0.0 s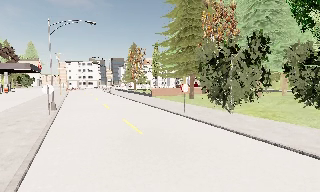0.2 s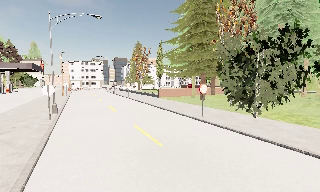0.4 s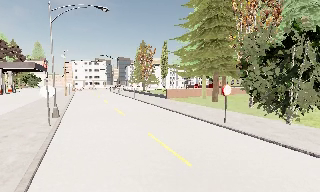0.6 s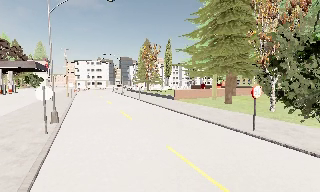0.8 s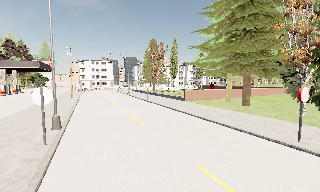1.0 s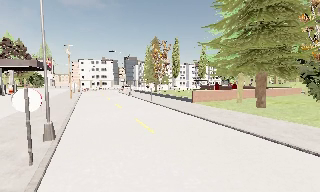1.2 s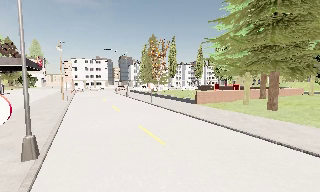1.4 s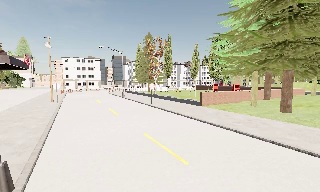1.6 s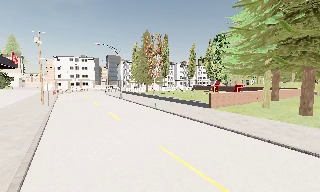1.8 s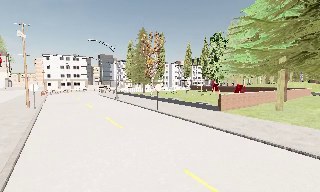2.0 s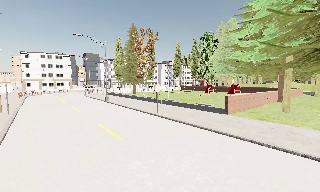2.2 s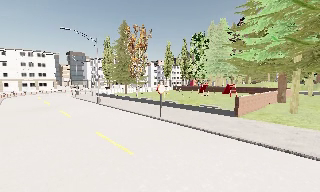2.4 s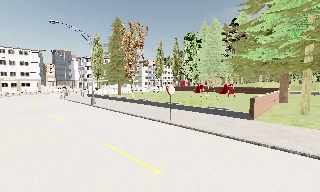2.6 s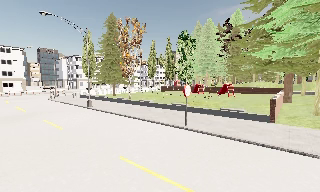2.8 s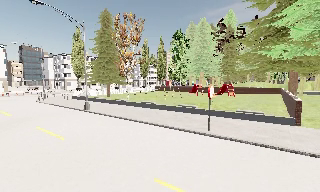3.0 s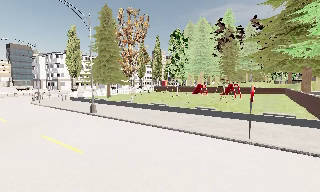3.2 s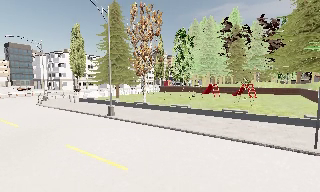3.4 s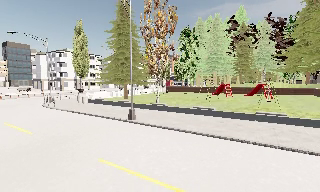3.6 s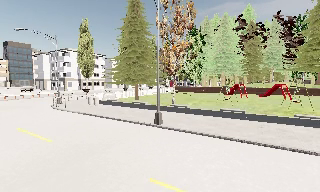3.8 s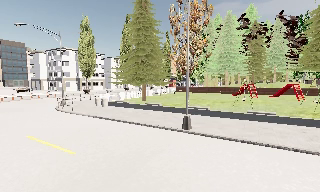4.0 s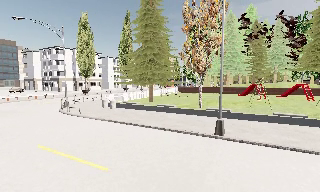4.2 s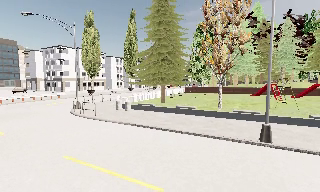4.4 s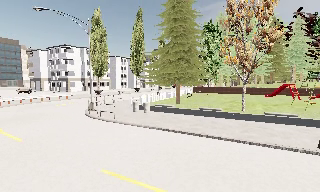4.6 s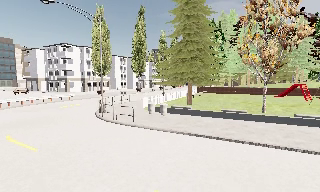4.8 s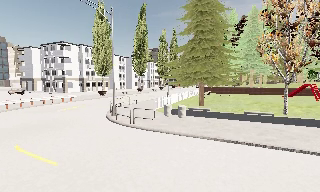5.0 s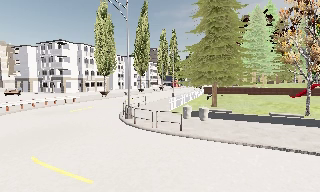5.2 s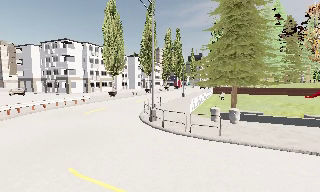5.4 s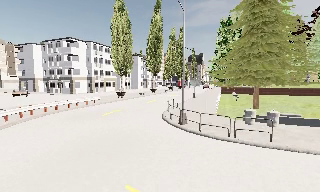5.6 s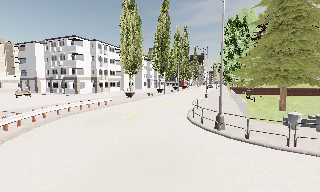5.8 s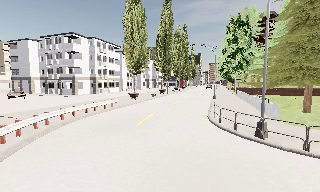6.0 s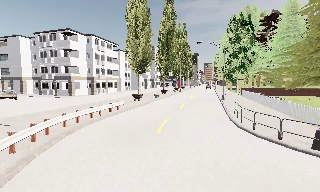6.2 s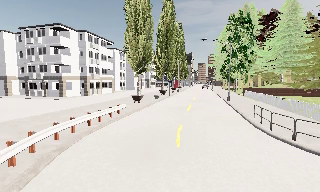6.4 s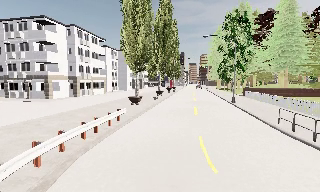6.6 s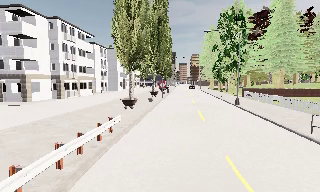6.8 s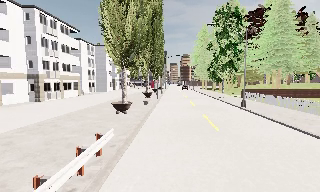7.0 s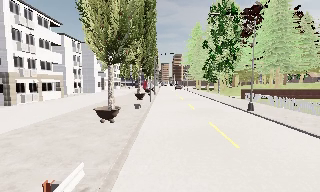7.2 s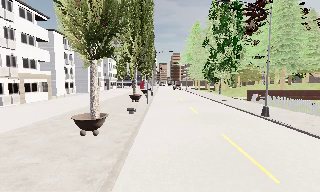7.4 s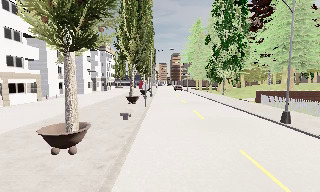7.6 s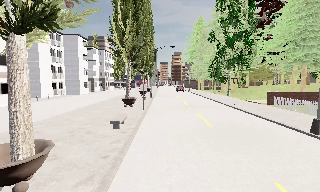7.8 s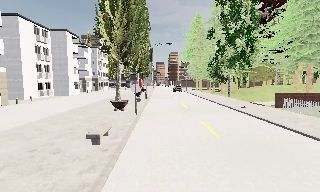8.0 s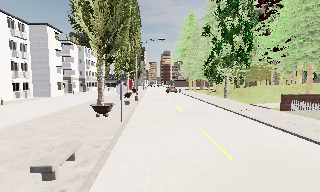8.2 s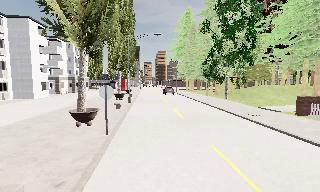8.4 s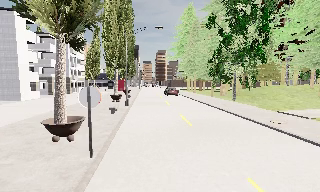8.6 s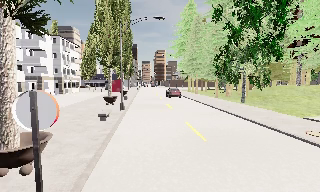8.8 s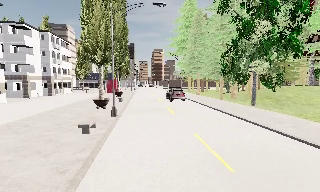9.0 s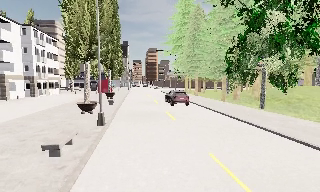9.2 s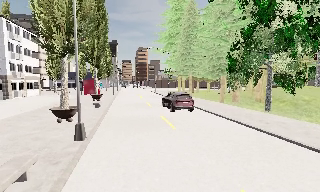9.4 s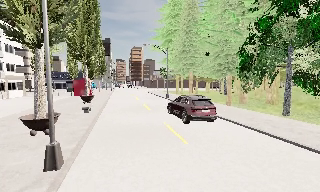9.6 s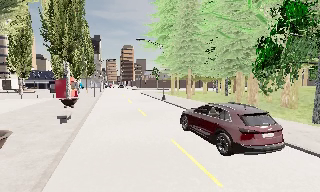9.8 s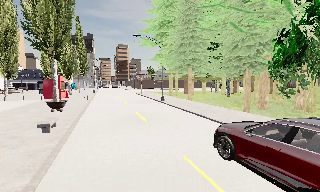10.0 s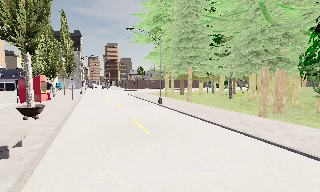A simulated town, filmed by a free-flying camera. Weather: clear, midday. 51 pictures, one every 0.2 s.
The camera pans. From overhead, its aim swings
clockwise.
0.0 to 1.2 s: The camera travels forward and to its left, about 10 m, so what stands in front looms larger.
1.2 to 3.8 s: The camera pans to its right, which is clockwise from overhead, by about 35 degrees. It travels to its left and forward, about 25 m, so close, fixed things drift to the right.
3.8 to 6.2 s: The camera pans to its right, which is clockwise from overhead, by about 15 degrees. It travels to its left and forward, about 25 m, so close, fixed things drift to the right.
6.2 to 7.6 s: The camera pans to its right, which is clockwise from overhead, by about 15 degrees. It travels forward, about 15 m, so what stands in front looms larger.
7.6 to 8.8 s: The camera travels forward, about 13 m, so what stands in front looms larger.
8.8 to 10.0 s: The camera pans to its right, which is clockwise from overhead, by about 15 degrees. It travels forward, about 13 m, so what stands in front looms larger.
The film runs backward here.
